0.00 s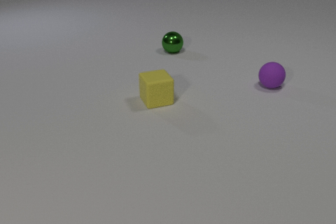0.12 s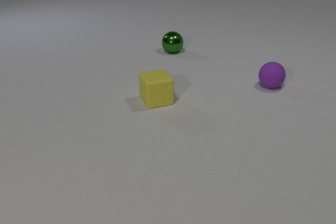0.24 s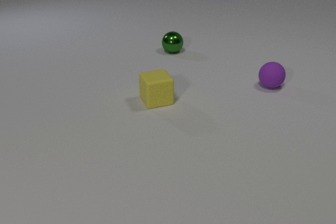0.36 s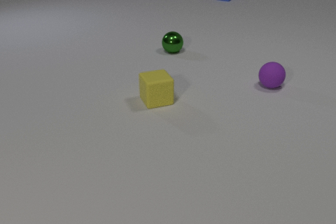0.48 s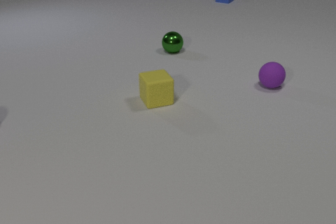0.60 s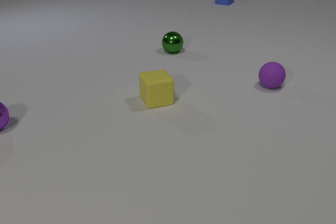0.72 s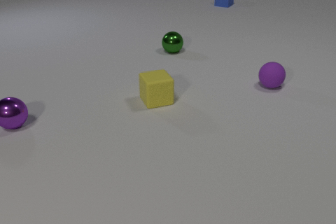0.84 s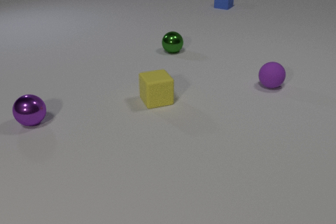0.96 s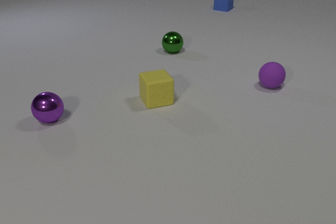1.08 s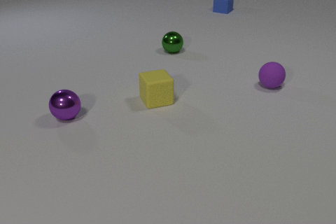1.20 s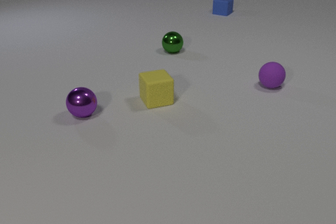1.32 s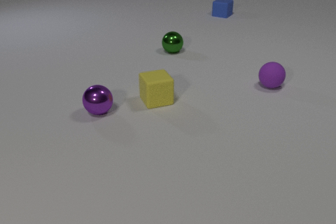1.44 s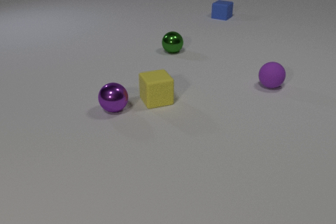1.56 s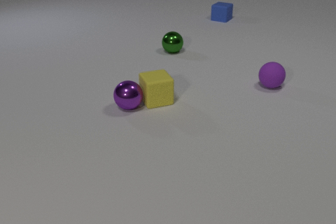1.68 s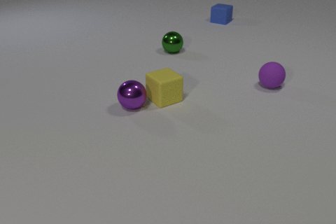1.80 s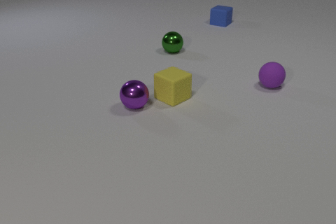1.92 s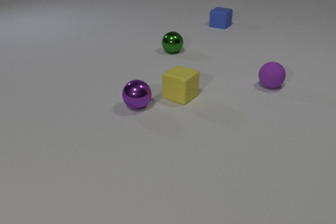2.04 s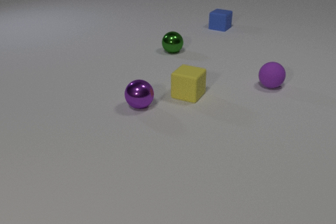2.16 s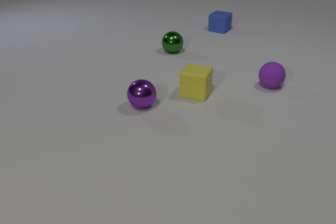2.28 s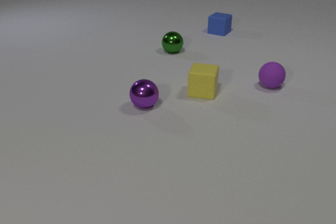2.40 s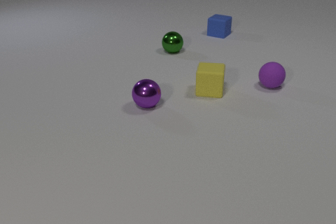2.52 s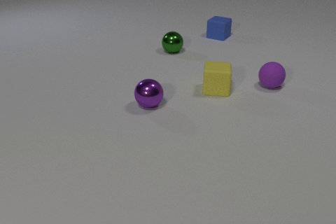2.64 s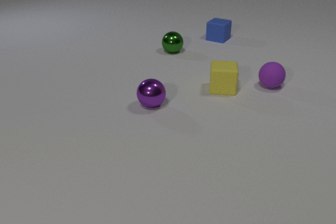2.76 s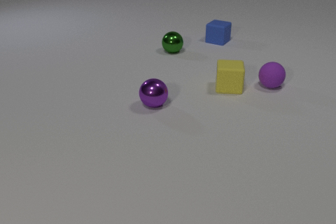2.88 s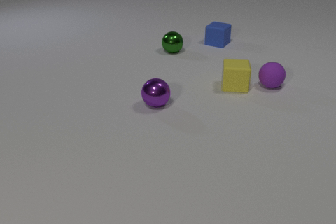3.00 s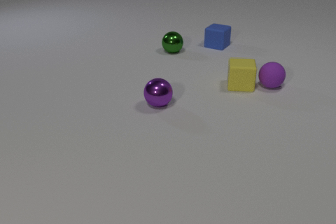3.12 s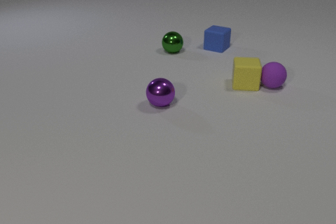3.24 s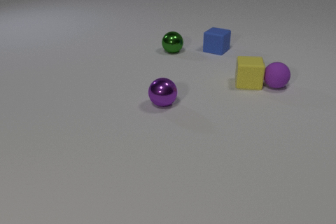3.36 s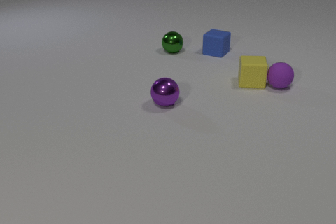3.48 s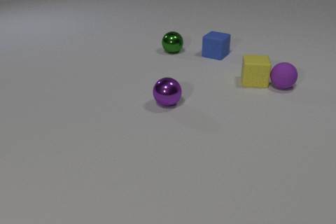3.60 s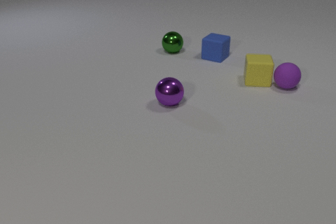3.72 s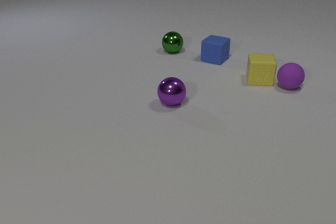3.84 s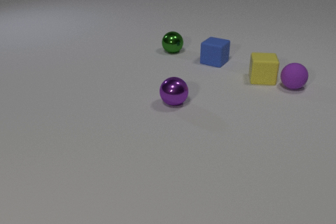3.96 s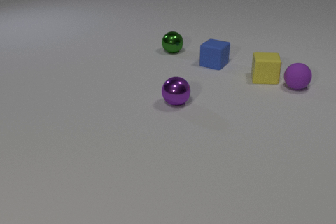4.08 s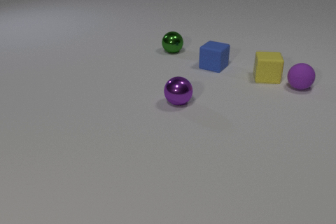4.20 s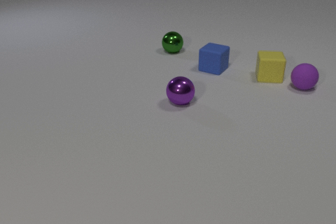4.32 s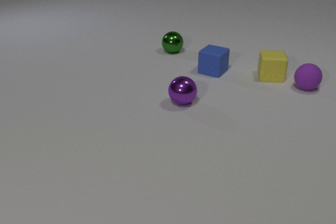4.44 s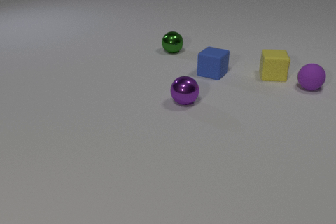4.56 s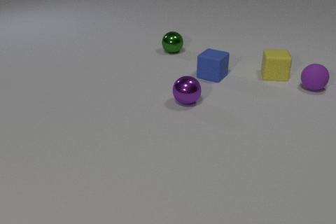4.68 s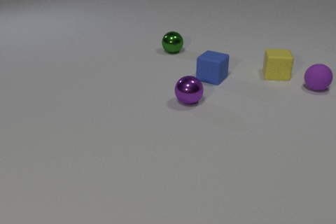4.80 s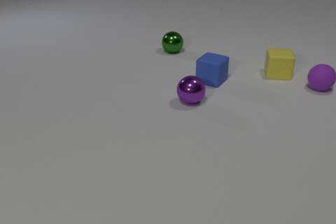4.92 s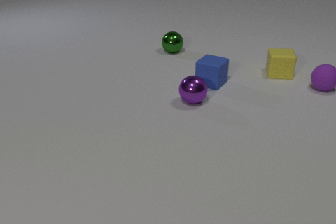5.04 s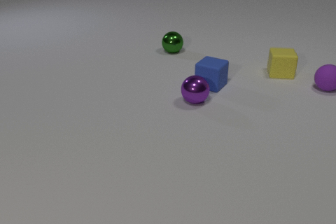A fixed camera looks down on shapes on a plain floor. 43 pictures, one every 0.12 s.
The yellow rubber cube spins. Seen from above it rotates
counterclockwise.
The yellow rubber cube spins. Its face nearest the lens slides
to the right.
0.00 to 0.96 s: The purple metal sphere comes in at the left edge, rolls to the right. The blue rubber cube comes in at the top edge, slides toward the camera.
0.96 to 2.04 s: The purple metal sphere rolls to the right. The yellow rubber cube slides to the right, spins so that its near face slides to the right, counterclockwise seen from above. The blue rubber cube slides toward the camera. The purple metal sphere and the yellow rubber cube collide.
2.04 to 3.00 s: The purple metal sphere rolls to the right. The yellow rubber cube slides to the right and away from the camera, spins counterclockwise seen from above by about 15 degrees, its near face sliding to the right. The blue rubber cube slides toward the camera.
3.00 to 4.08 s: The purple metal sphere rolls to the right. The yellow rubber cube slides to the right and away from the camera. The blue rubber cube slides toward the camera. The purple rubber sphere rolls to the right. The yellow rubber cube and the purple rubber sphere collide.
4.08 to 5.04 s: The purple metal sphere rolls to the right. The yellow rubber cube slides away from the camera and to the right. The blue rubber cube slides toward the camera. The purple rubber sphere rolls to the right.
What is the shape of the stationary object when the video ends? sphere.
Are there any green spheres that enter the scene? no.
How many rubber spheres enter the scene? 0.
